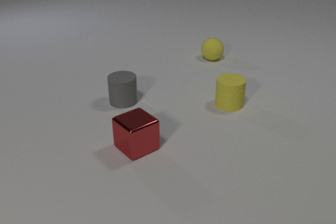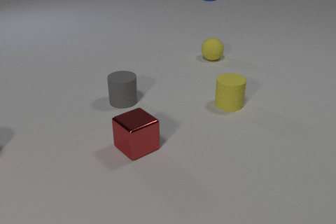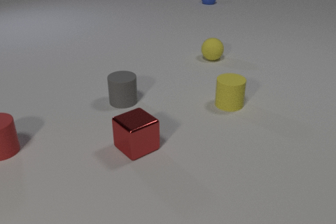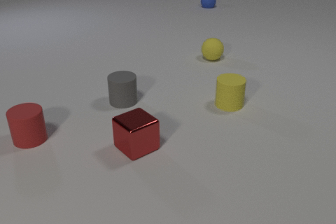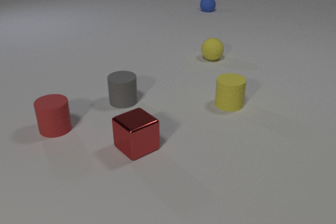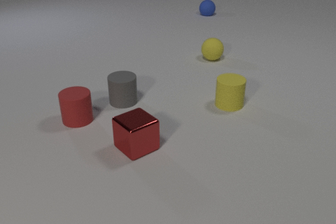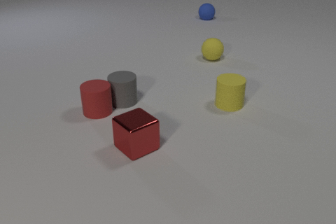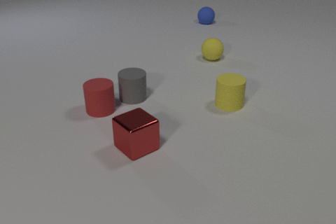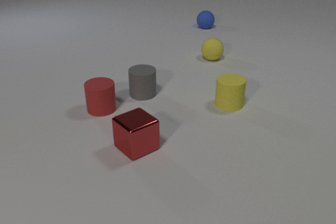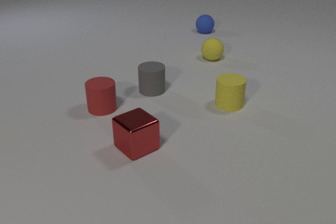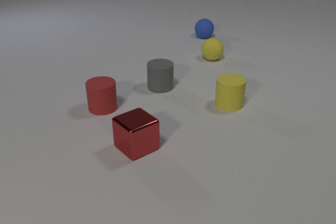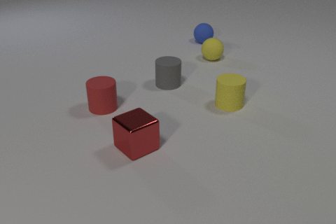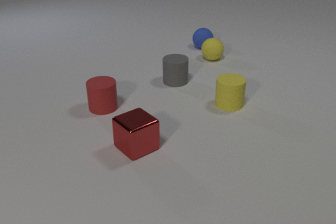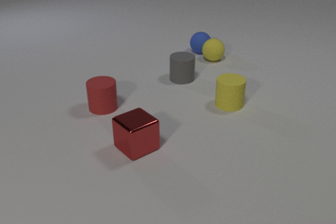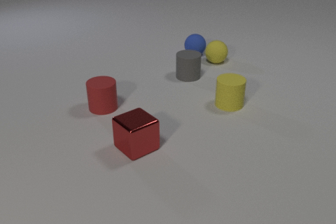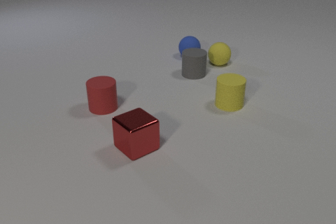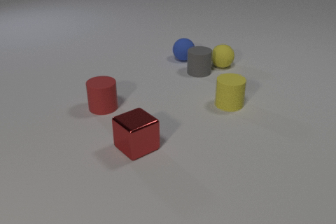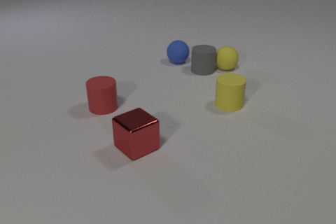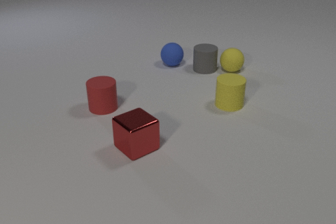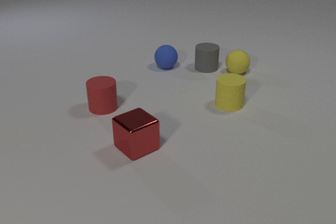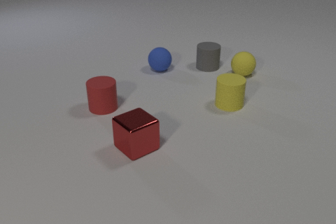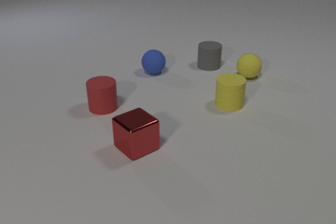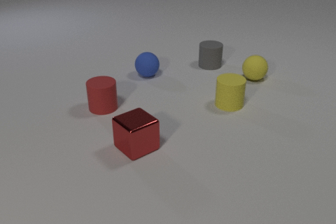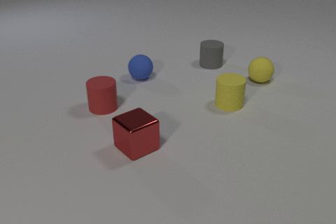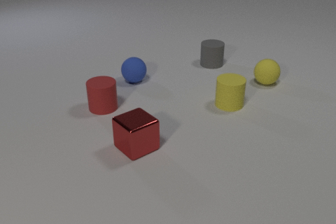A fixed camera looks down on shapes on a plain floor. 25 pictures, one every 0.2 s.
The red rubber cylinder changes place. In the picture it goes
to the right.
The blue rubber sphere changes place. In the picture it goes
toward the camera.
0.0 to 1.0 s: The red rubber cylinder comes in at the left edge, slides to the right and away from the camera. The blue rubber sphere comes in at the top edge, rolls toward the camera.
1.0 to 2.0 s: The red rubber cylinder slides to the right and away from the camera. The gray rubber cylinder slides to the right and away from the camera. The blue rubber sphere rolls toward the camera. The red rubber cylinder and the gray rubber cylinder collide.
2.0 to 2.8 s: The gray rubber cylinder slides to the right and away from the camera. The blue rubber sphere rolls toward the camera. The yellow rubber sphere rolls toward the camera. The blue rubber sphere and the yellow rubber sphere collide.
2.8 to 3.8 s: The gray rubber cylinder slides away from the camera and to the right. The blue rubber sphere rolls toward the camera and to the left. The yellow rubber sphere rolls toward the camera and to the right. The gray rubber cylinder and the yellow rubber sphere collide.
3.8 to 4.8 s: The gray rubber cylinder slides away from the camera and to the right. The blue rubber sphere rolls toward the camera and to the left. The yellow rubber sphere rolls to the right and toward the camera.
What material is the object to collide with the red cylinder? rubber.
How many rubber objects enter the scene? 2.
What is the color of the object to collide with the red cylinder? gray.
